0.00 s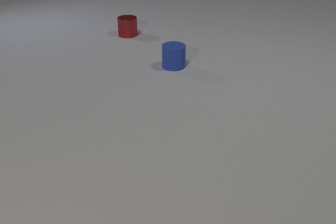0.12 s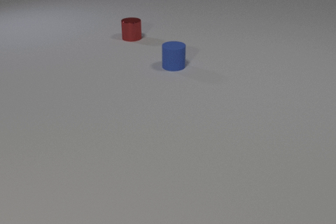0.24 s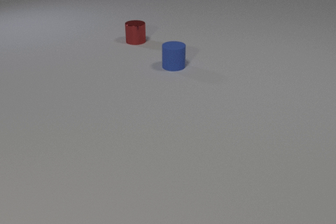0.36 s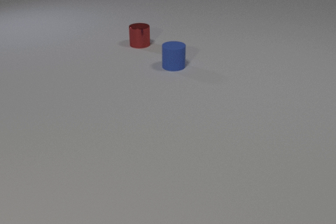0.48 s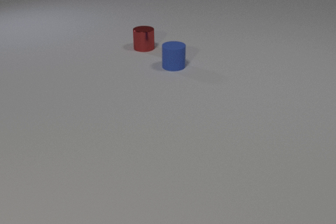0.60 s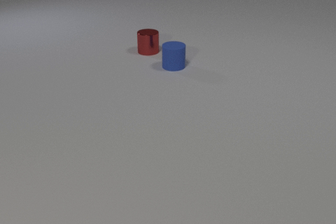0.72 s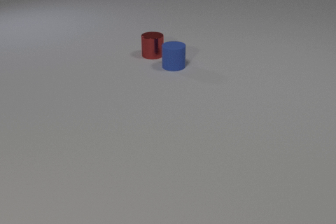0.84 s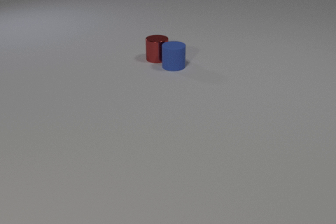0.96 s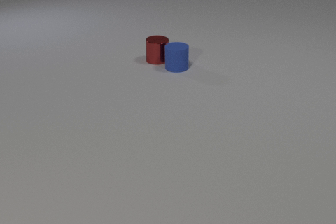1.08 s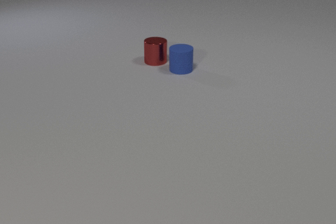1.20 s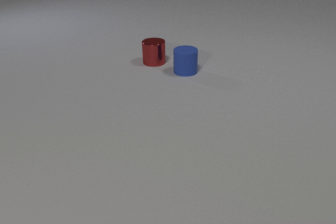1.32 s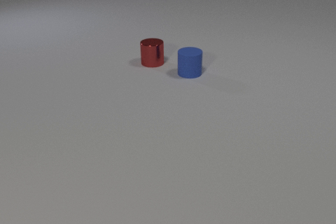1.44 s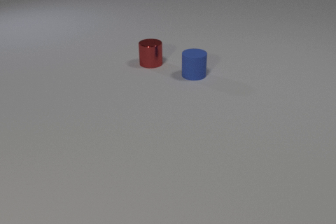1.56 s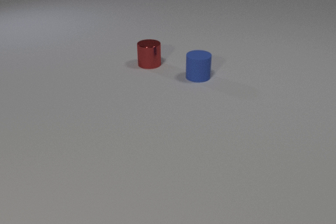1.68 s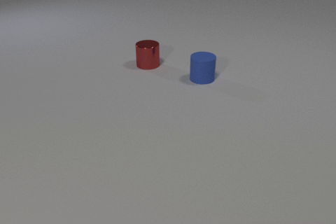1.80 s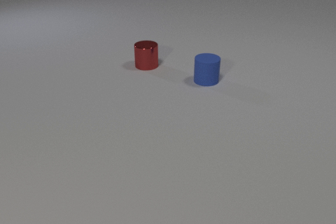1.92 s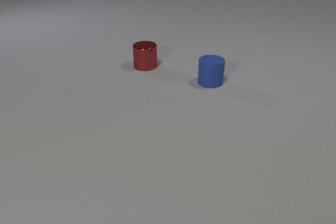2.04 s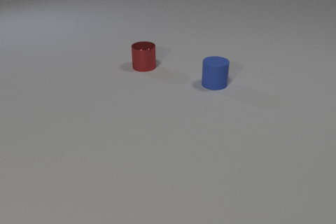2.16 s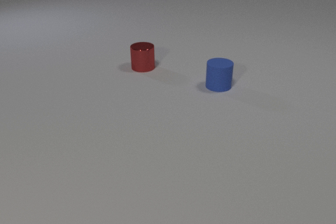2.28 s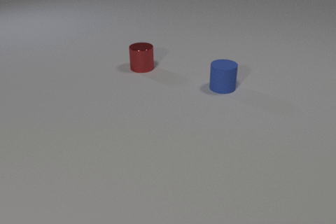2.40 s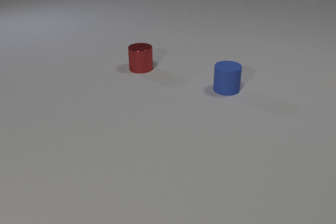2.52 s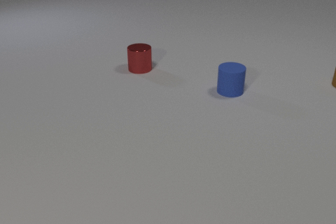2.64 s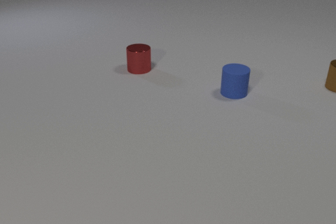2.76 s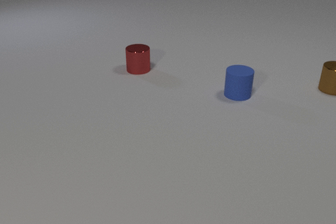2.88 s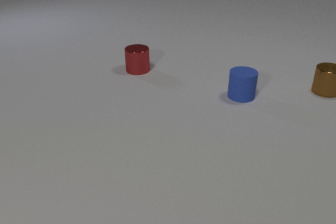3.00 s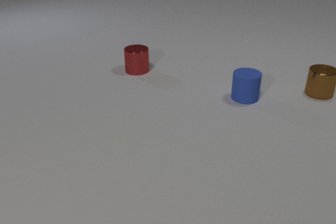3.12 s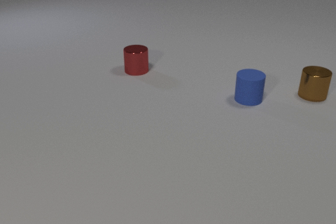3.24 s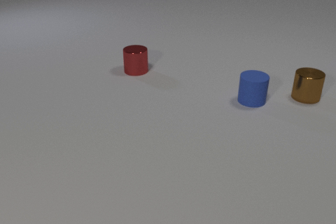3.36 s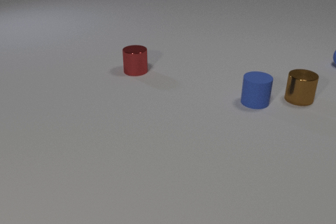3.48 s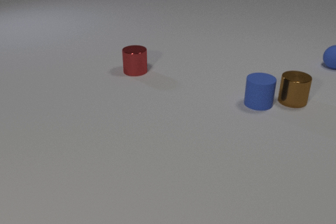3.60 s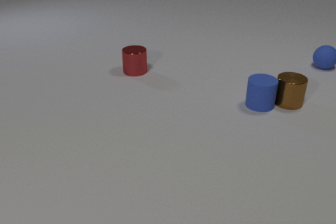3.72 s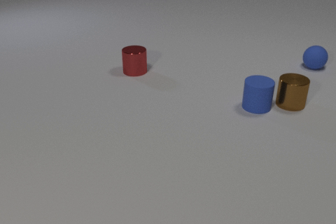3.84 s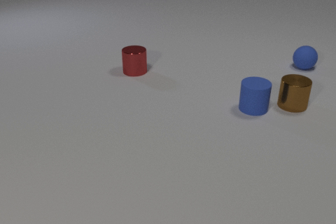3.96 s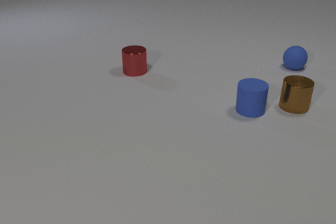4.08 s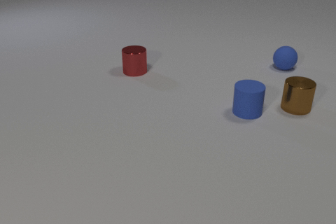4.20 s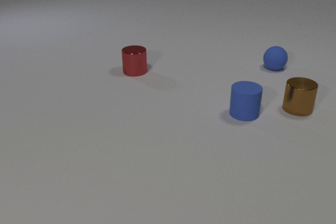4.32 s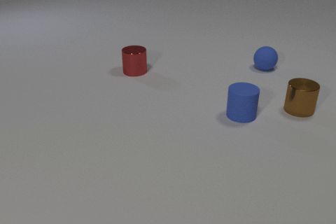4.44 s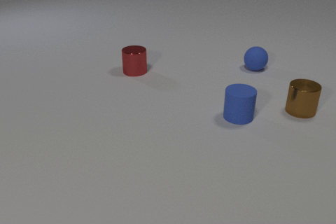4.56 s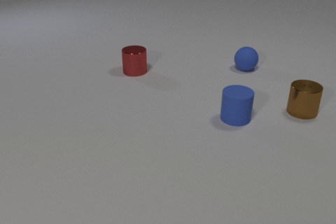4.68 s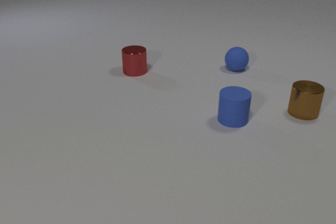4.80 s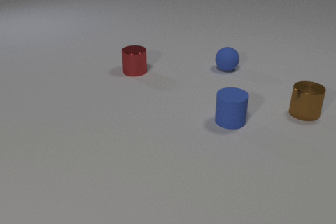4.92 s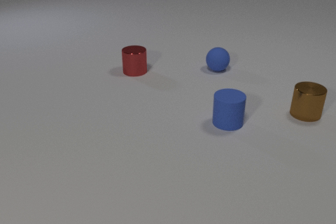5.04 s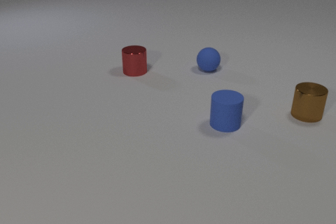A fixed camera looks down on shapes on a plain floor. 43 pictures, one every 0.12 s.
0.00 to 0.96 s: The red metal cylinder slides toward the camera. The red metal cylinder and the blue rubber cylinder collide.
0.96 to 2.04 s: The red metal cylinder slides toward the camera and to the left. The blue rubber cylinder slides to the right and toward the camera.
2.04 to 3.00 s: The red metal cylinder slides toward the camera and to the left. The blue rubber cylinder slides to the right and toward the camera. The brown metal cylinder comes in at the right edge, slides toward the camera and to the left.
3.00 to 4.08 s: The blue rubber cylinder slides toward the camera. The brown metal cylinder slides toward the camera and to the left. The blue rubber sphere comes in at the right edge, rolls to the left and toward the camera. The blue rubber cylinder and the brown metal cylinder collide.
4.08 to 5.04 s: The blue rubber cylinder slides toward the camera and to the left. The brown metal cylinder slides toward the camera and to the right. The blue rubber sphere rolls to the left.
How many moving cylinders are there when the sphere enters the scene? 3.
What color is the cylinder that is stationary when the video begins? blue.
How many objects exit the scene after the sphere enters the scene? 0.
